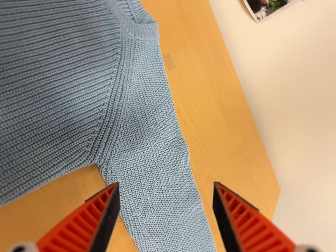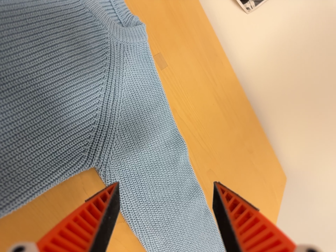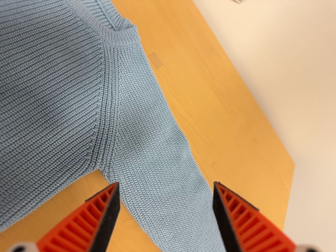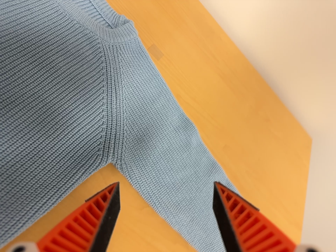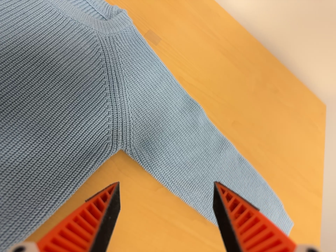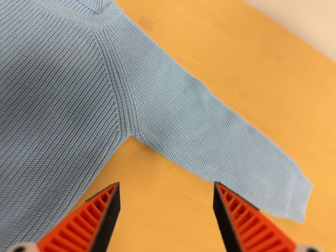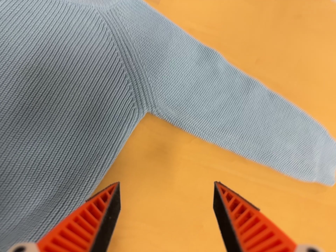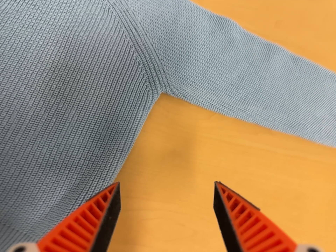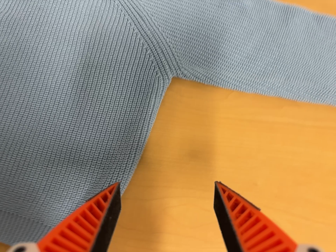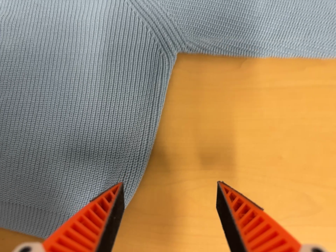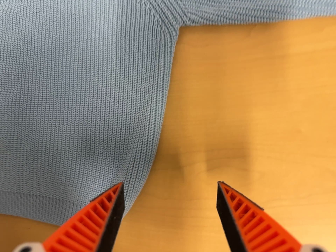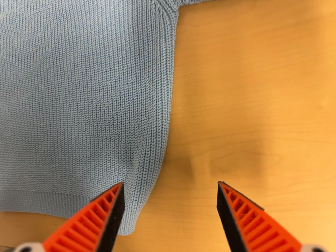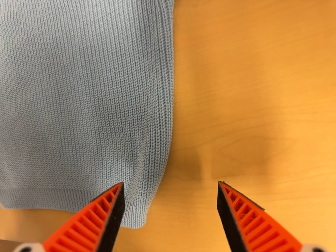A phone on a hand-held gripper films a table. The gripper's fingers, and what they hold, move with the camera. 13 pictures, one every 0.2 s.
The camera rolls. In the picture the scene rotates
counterclockwise.
The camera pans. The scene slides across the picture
to the right.
0.0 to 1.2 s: The camera pans to its left by about 20 degrees. It travels to its right, about 9 cm. Its aim tips toward the bottom of its view by about 15 degrees, and the scene shifts upward. It rolls about its line of sight by about 40 degrees, and the scene rotates counterclockwise.
1.2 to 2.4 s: The camera swings to its left by about 35 degrees, and the scene slides to the right. It travels to its right and forward, about 12 cm. Its aim tips toward the bottom of its view by about 25 degrees, and the scene shifts upward. It rolls about its line of sight by about 35 degrees, and the scene rotates counterclockwise.
The film runs forward here.
